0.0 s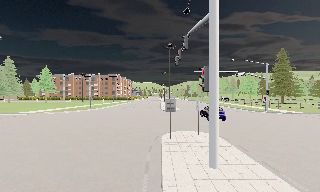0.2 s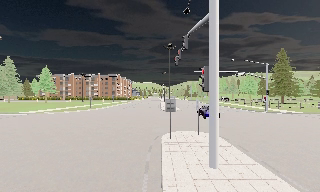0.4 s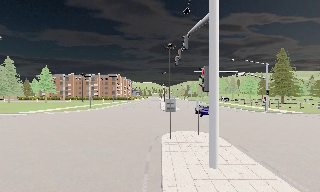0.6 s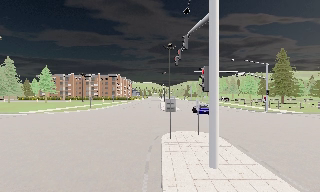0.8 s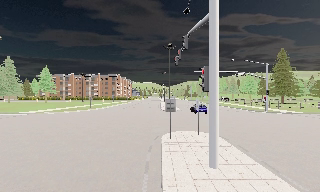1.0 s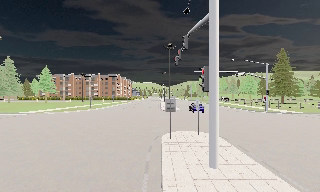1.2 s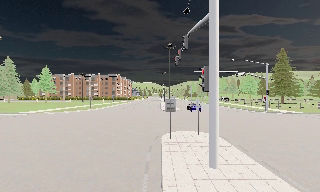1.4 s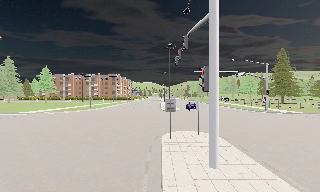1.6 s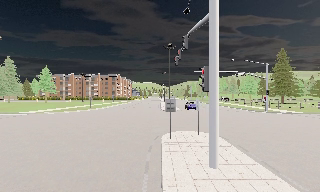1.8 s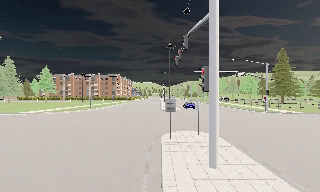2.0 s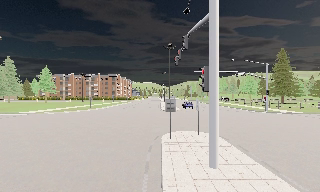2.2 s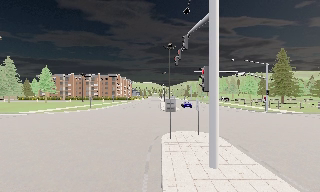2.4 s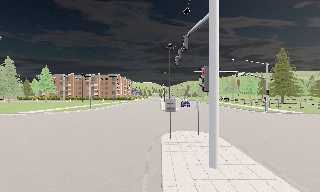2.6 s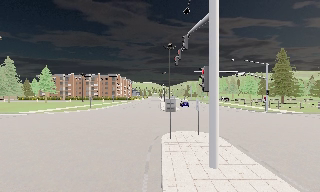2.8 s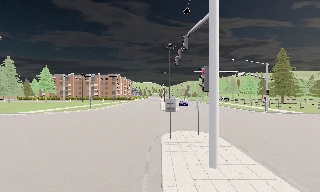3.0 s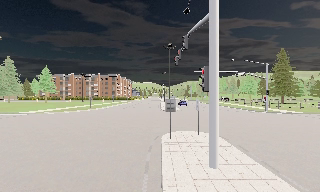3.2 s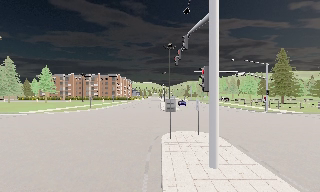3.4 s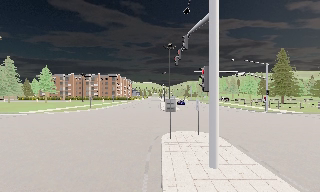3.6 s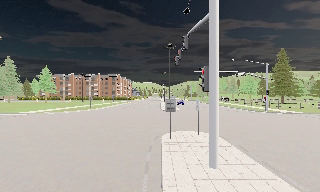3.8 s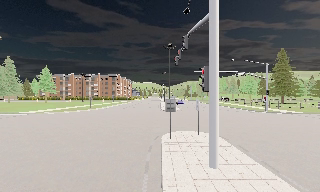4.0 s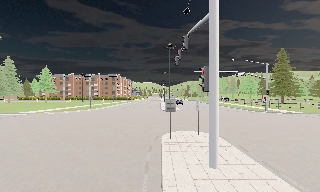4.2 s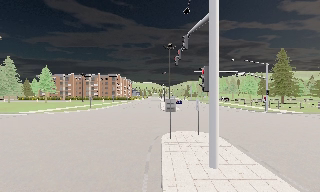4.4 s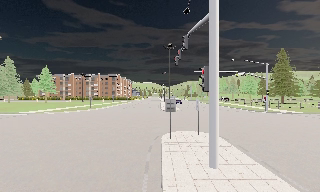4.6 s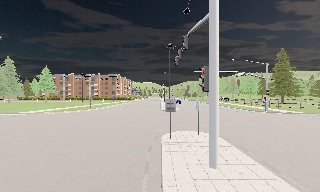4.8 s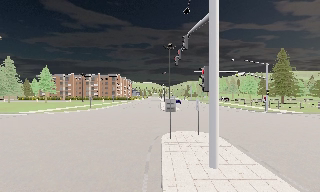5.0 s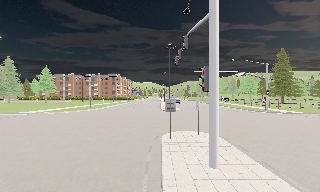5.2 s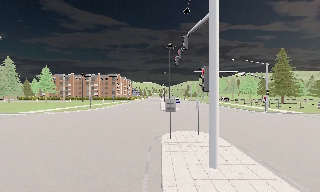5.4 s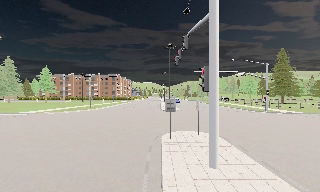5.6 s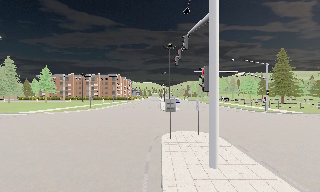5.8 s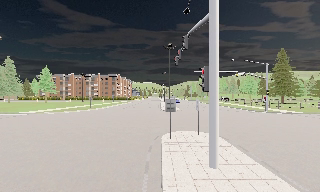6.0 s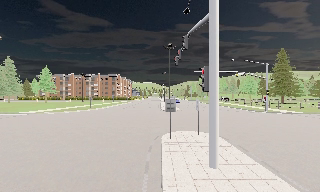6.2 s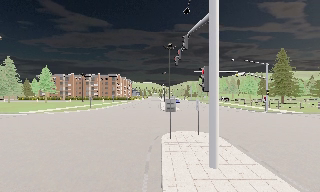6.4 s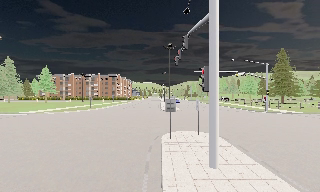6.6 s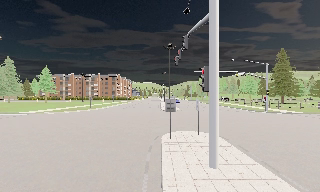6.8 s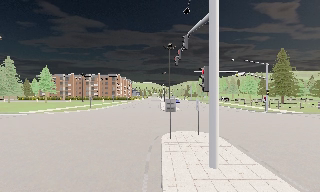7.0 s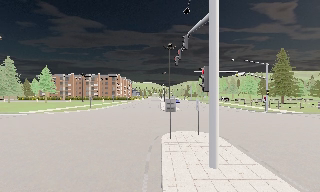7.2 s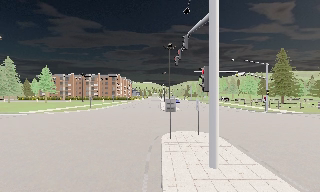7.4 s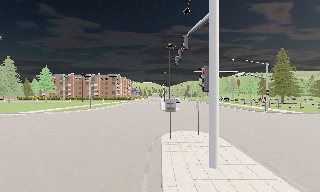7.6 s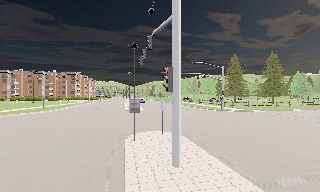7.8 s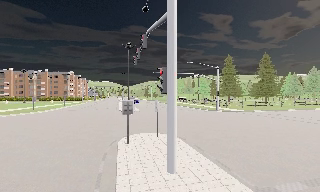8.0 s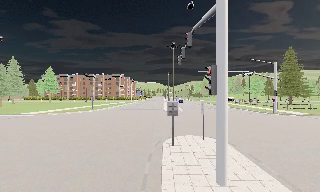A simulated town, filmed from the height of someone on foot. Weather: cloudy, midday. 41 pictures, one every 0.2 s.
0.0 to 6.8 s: The camera keeps its place and its aim.
6.8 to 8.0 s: The camera travels forward, about 1 m, so what stands in front looms larger. It gains speed.
The film runs forward here.
